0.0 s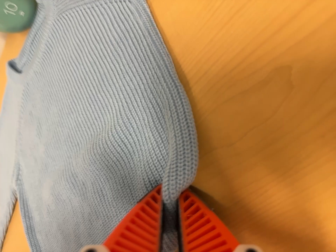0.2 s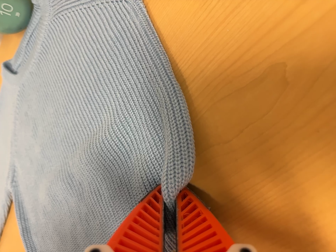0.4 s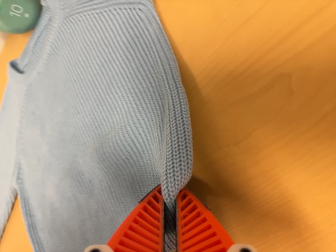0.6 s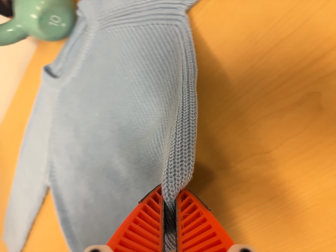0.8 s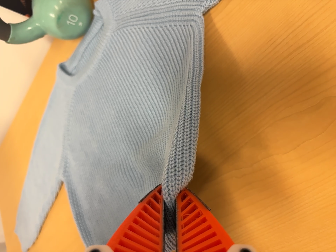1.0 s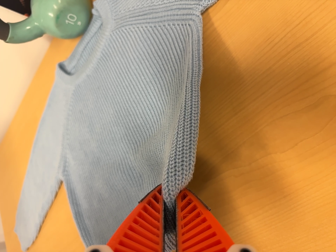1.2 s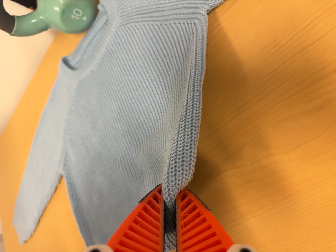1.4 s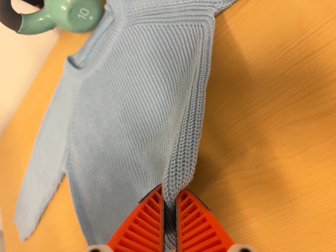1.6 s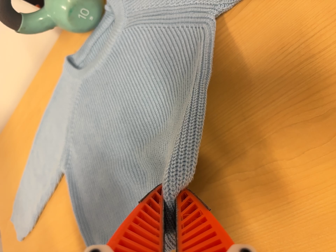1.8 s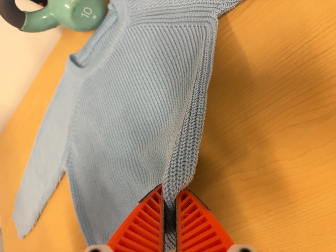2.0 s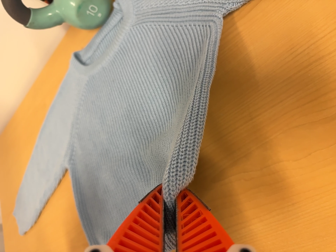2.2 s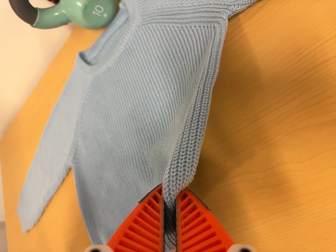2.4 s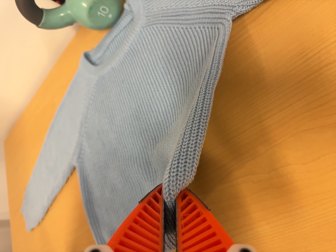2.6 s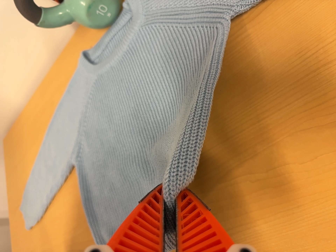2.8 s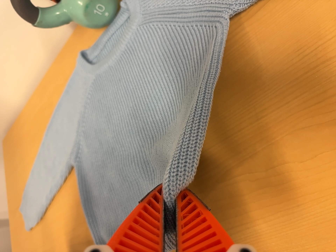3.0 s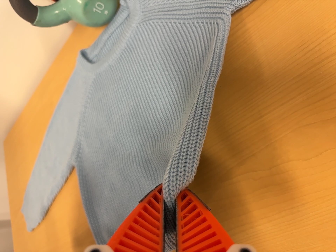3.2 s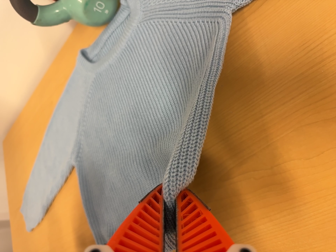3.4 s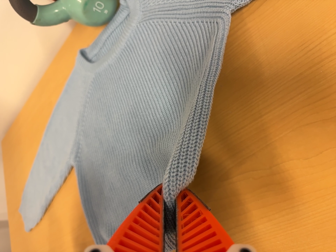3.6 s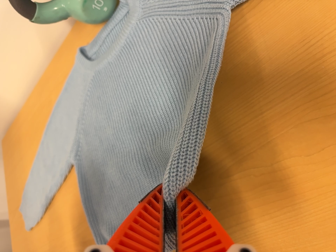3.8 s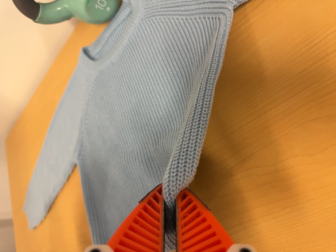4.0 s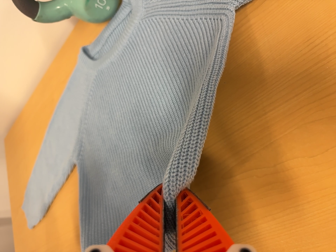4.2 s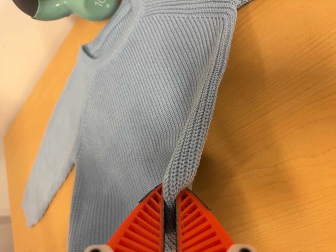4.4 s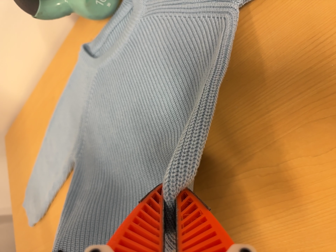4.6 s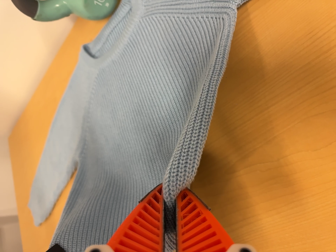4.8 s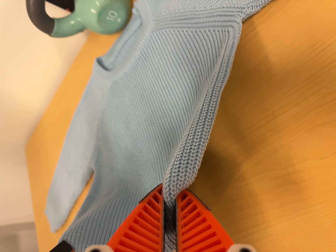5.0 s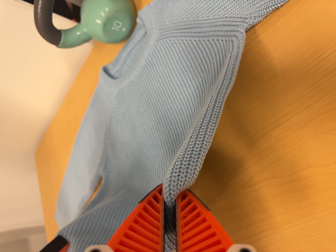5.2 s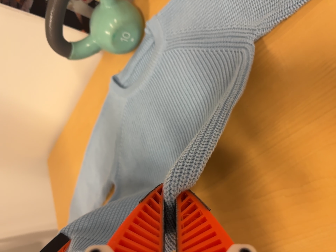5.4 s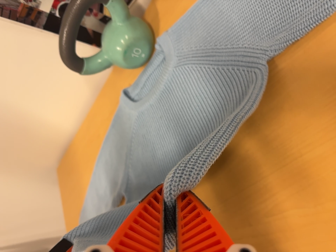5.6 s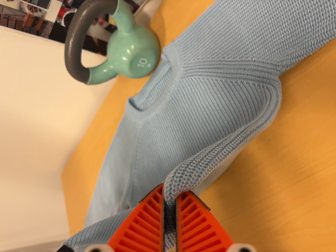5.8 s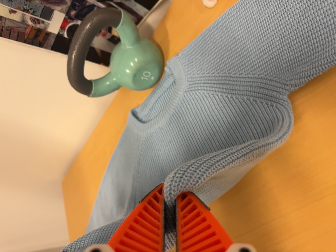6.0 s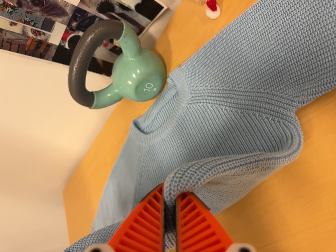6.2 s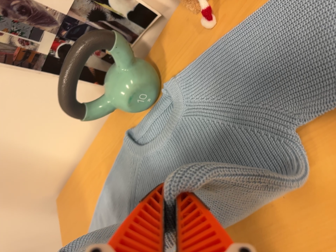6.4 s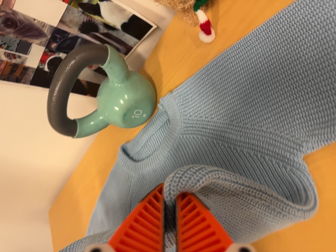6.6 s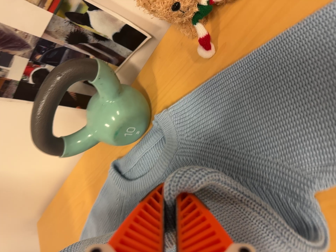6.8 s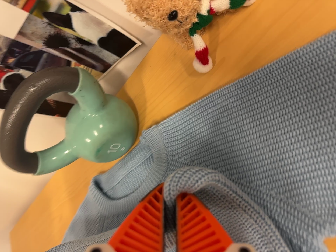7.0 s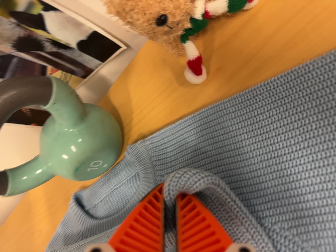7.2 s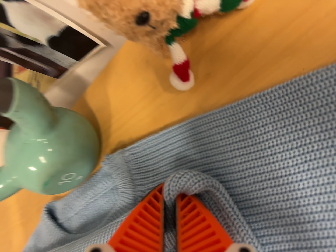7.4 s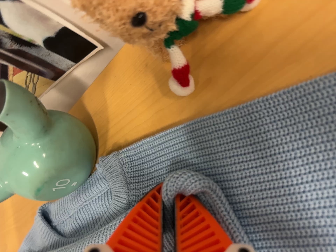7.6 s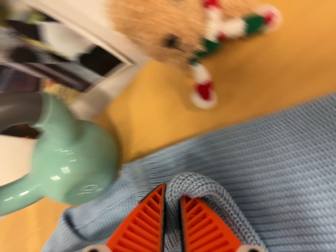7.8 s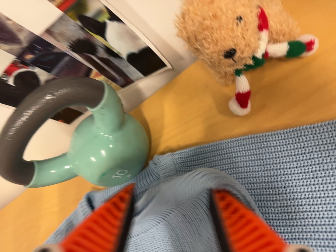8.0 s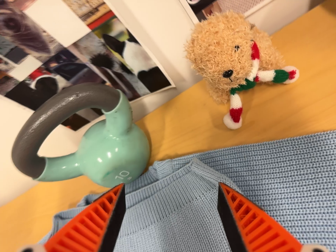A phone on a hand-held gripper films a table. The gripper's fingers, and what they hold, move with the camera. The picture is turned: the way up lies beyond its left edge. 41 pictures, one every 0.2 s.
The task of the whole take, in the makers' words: fold up.
0.0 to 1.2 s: The camera travels to its left and backward, about 9 cm, so close, fixed things drift to the right.
1.2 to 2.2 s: The camera shifts only a little, or ends up much as it began.
2.2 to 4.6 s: The camera shifts only a little, or ends up much as it began.
4.6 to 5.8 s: The camera travels toward the top of its view, about 8 cm, so close, fixed things drift downward.
5.8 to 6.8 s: The camera travels toward the top of its view and forward, about 16 cm, so close, fixed things drift downward.
6.8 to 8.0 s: The camera travels to its left, about 6 cm. Its aim tips toward the top of its view by about 10 degrees, and the scene shifts downward. It rolls about its line of sight by about 15 degrees, and the scene rotates clockwise.
The film runs forward here.
